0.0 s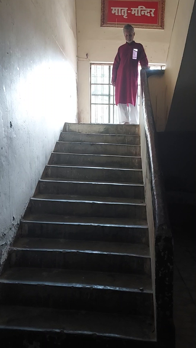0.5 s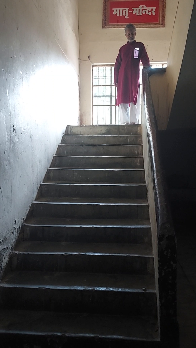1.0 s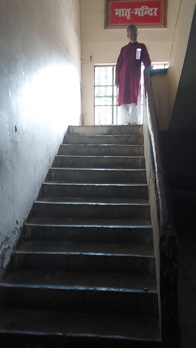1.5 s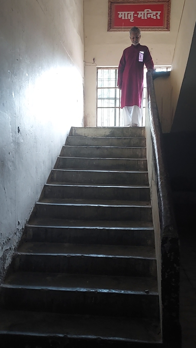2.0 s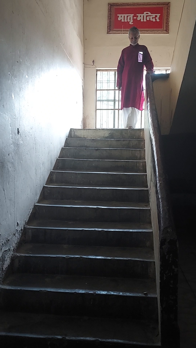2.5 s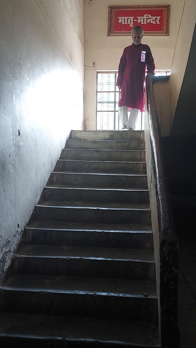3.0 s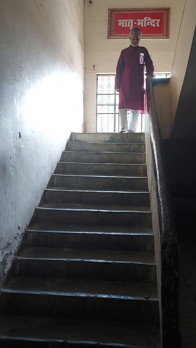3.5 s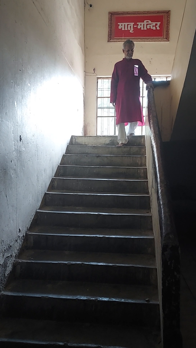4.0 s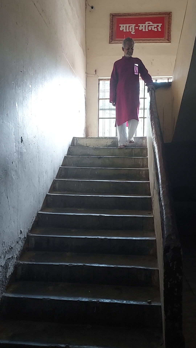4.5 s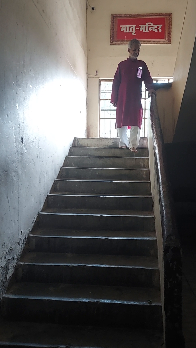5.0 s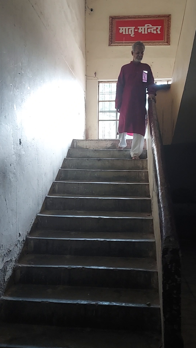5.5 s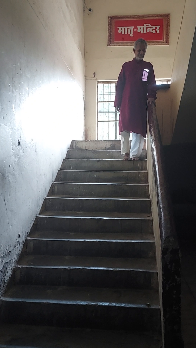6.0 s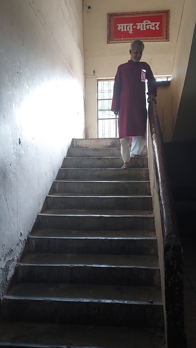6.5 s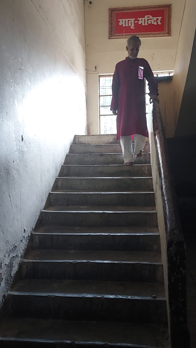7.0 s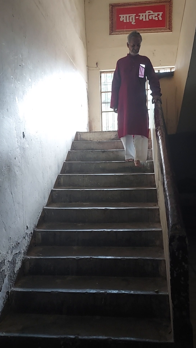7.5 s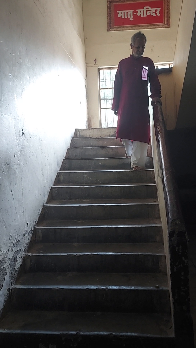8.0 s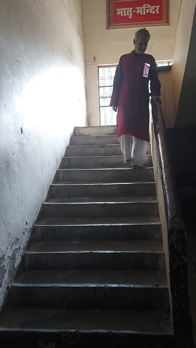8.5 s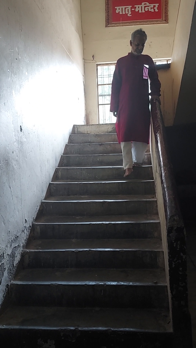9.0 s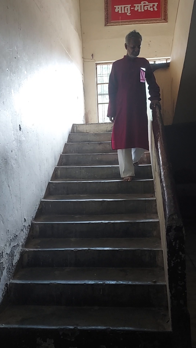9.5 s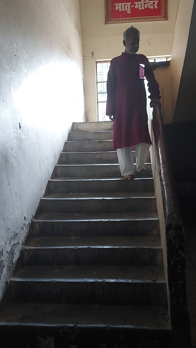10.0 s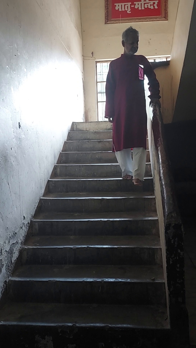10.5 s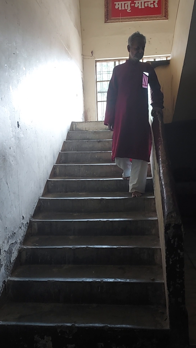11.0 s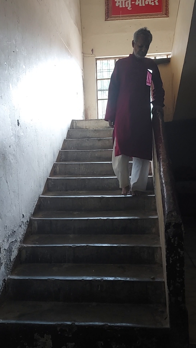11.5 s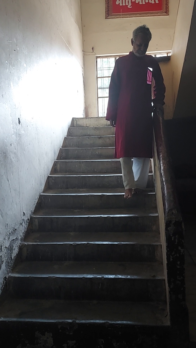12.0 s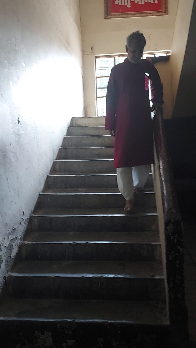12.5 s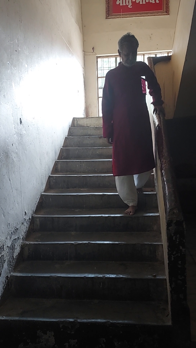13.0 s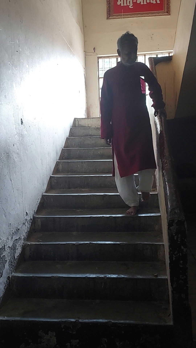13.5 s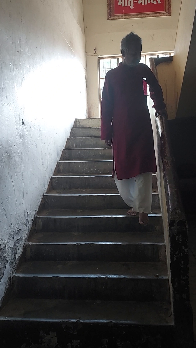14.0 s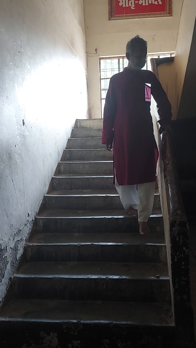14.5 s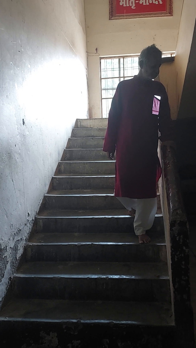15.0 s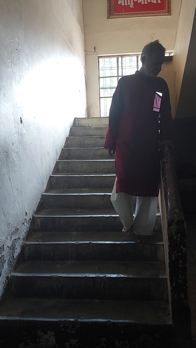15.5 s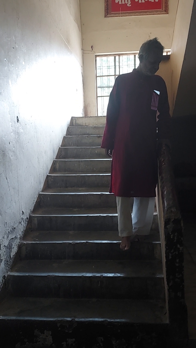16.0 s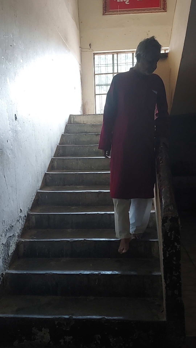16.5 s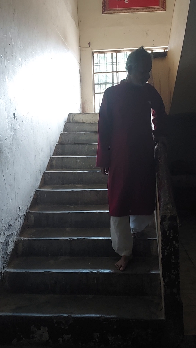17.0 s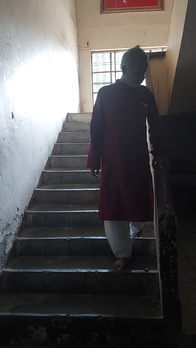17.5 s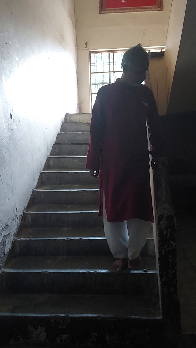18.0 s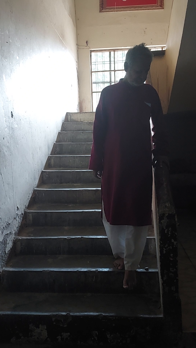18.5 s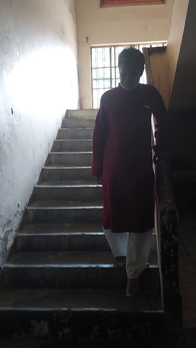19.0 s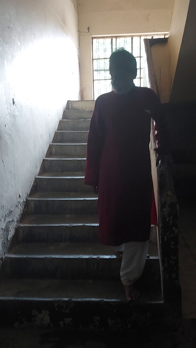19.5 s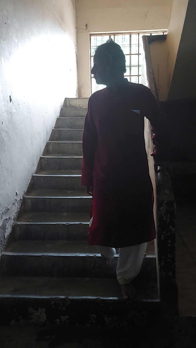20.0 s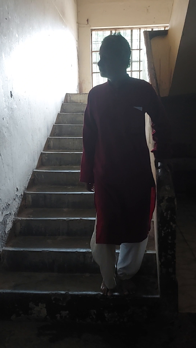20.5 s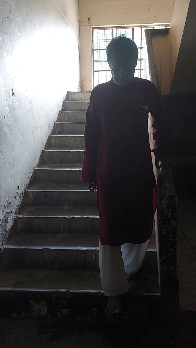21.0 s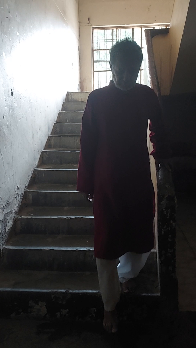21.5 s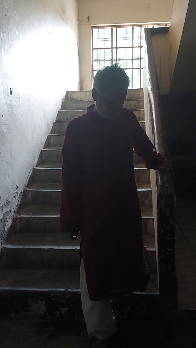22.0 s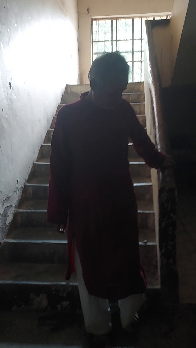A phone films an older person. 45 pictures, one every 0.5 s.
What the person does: Going down stairs.
